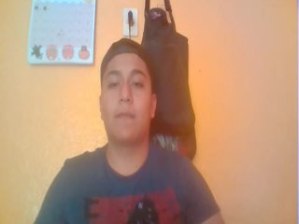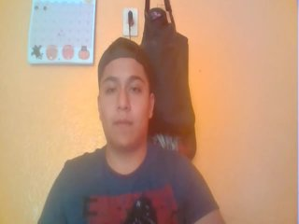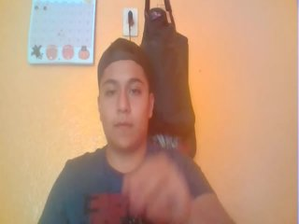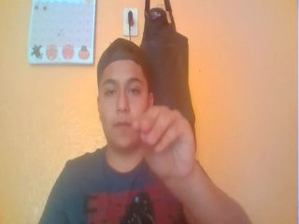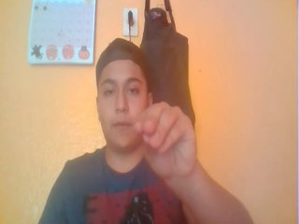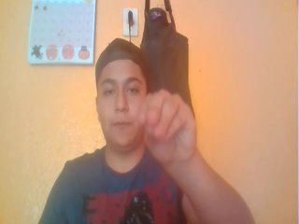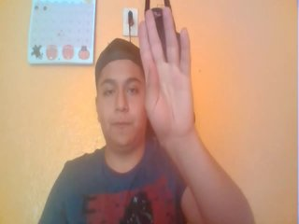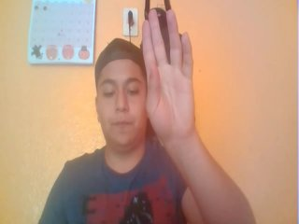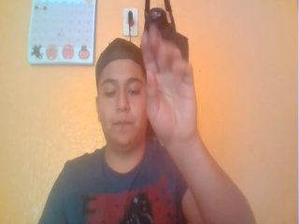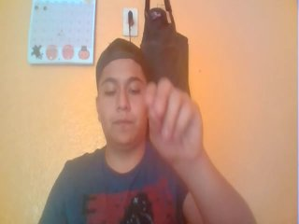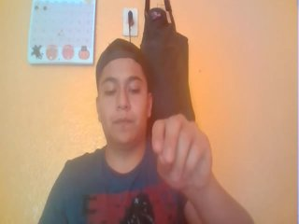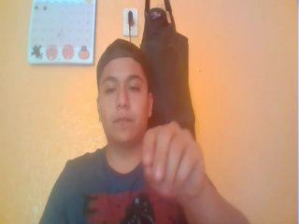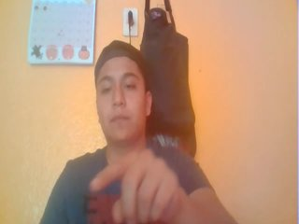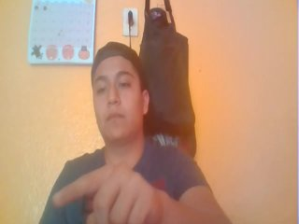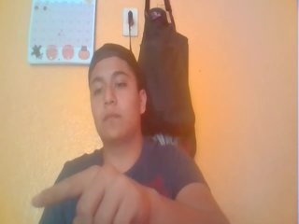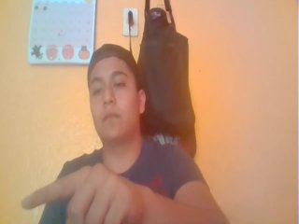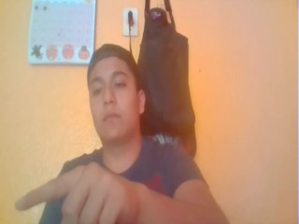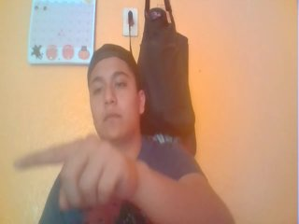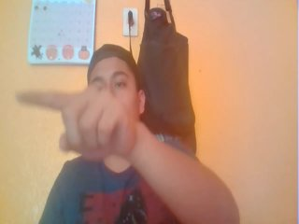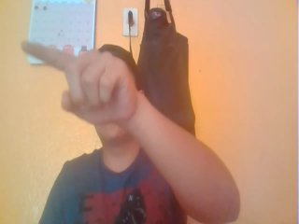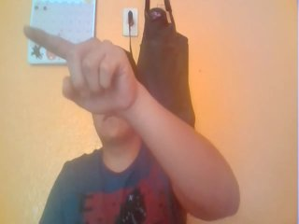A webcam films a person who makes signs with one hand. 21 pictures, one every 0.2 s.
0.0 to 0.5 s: Non-gesture.
0.6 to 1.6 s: On the screen the hand sweeps upward. The name of the sign: Throw up.
1.7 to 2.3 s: Non-gesture.
2.4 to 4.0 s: Pointing with one finger.
